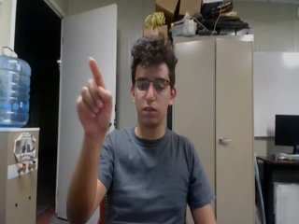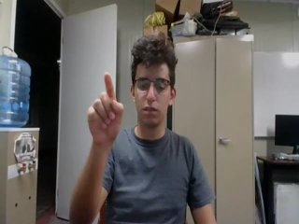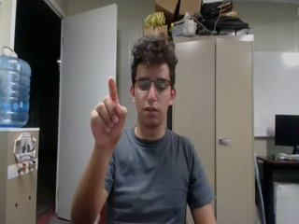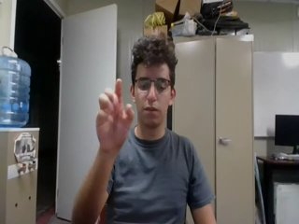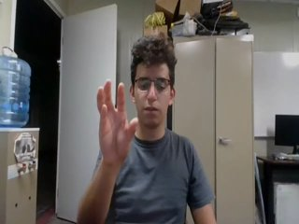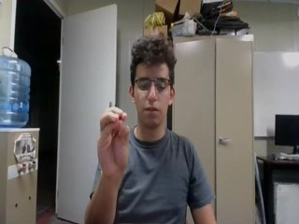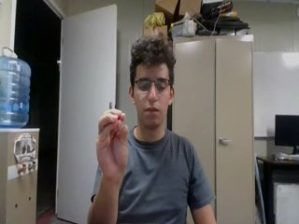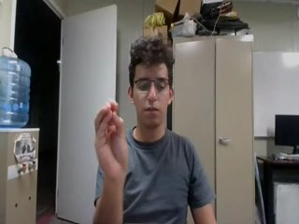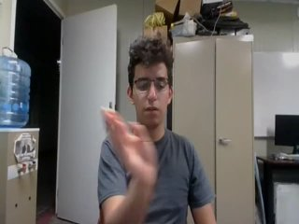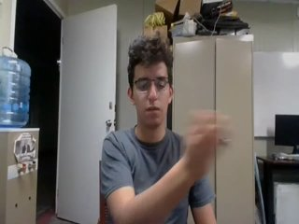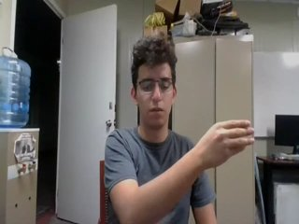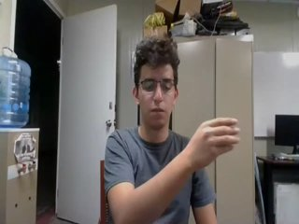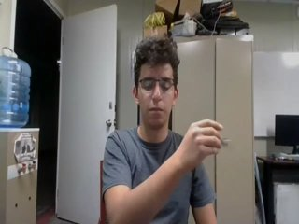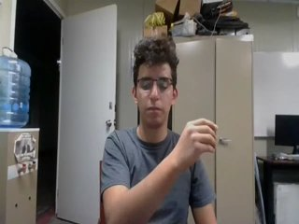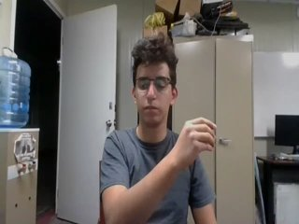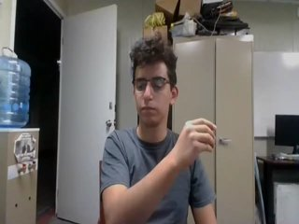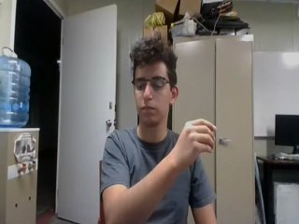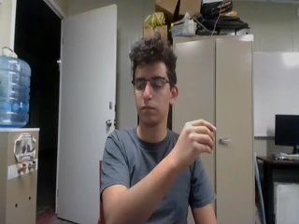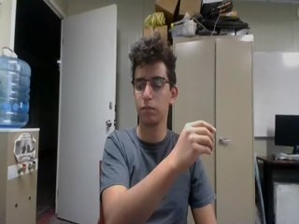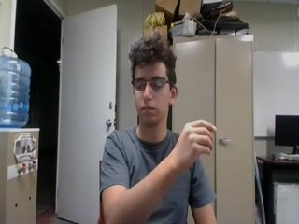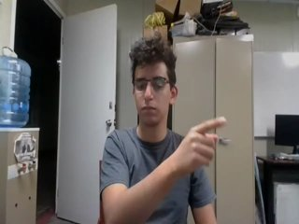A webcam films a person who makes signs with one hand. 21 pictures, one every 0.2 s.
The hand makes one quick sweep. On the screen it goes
to the right.
0.0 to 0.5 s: Pointing with one finger.
0.6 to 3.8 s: On the screen the hand sweeps to the right. The name of the sign: Throw left.
